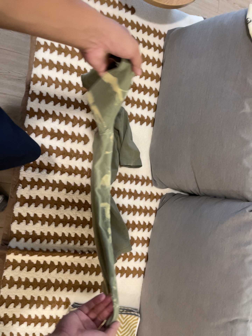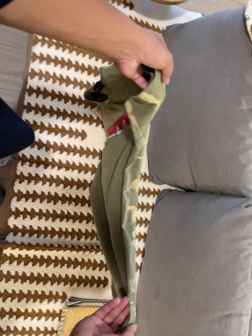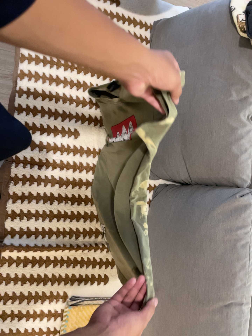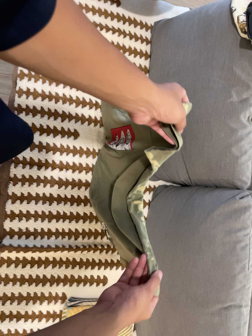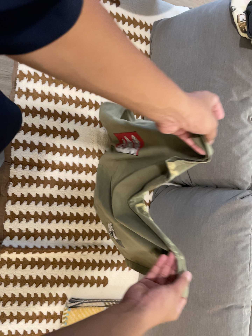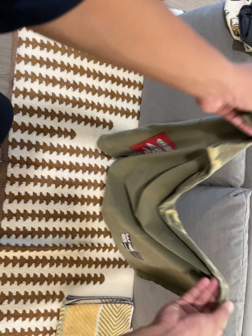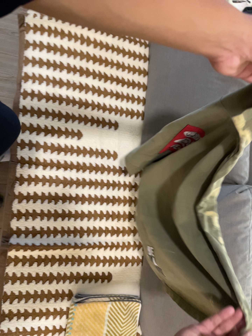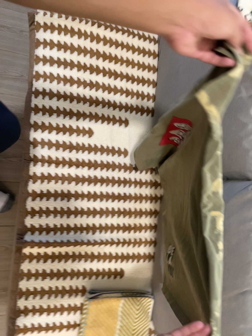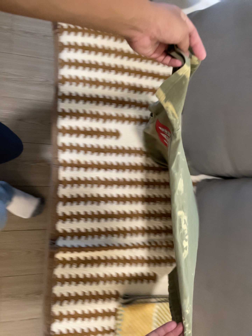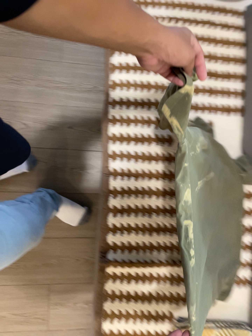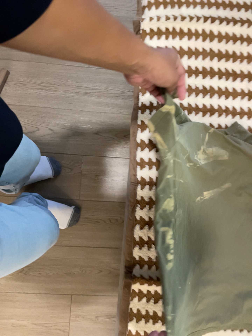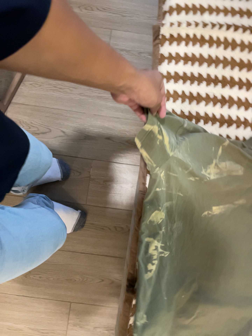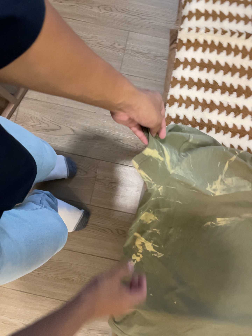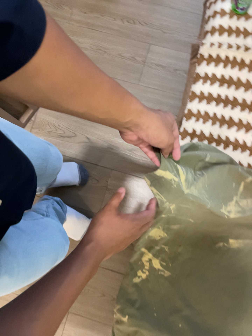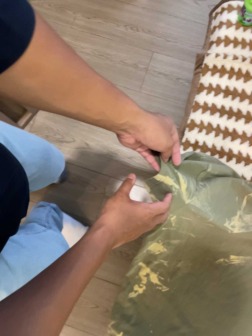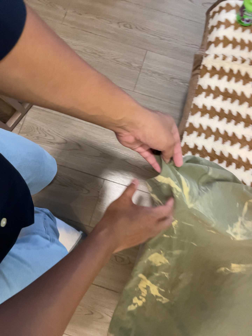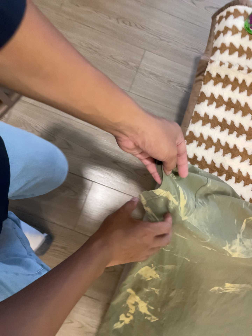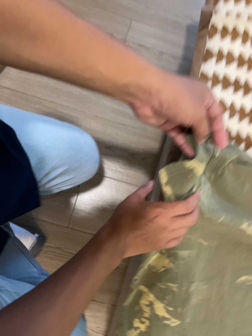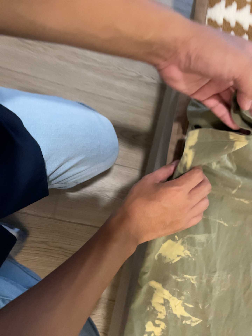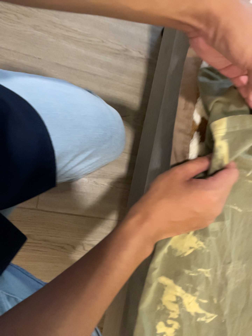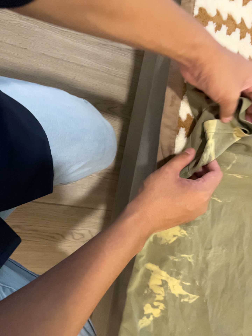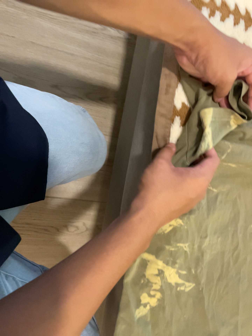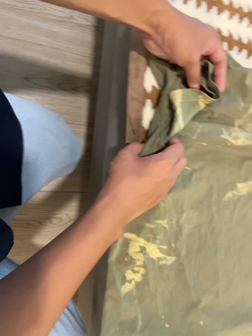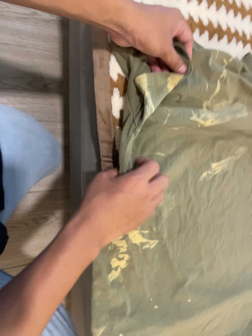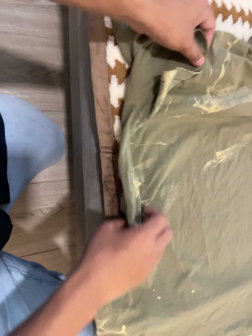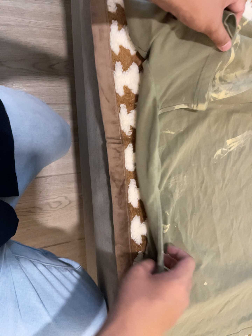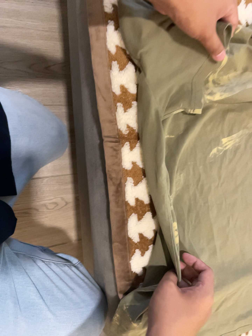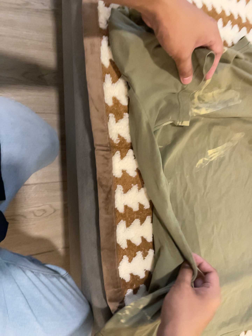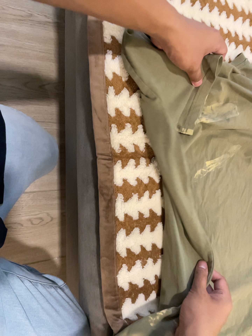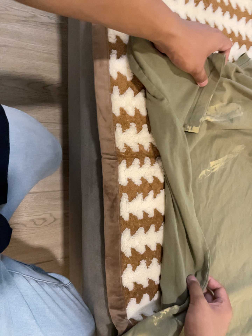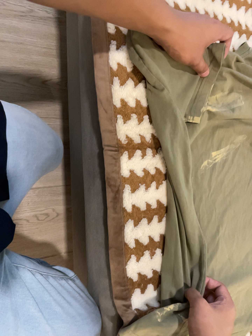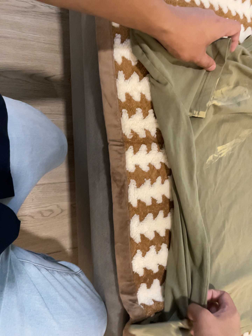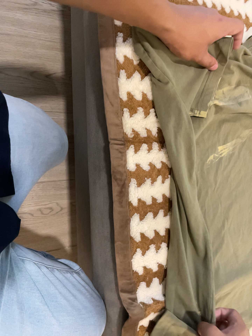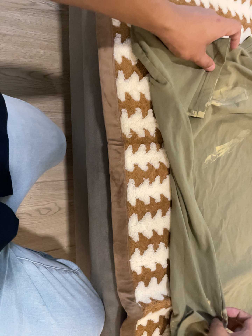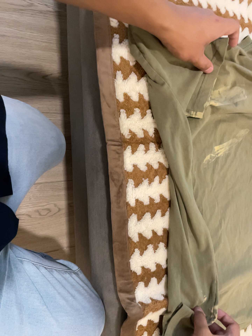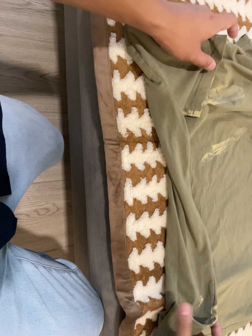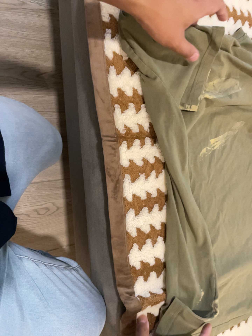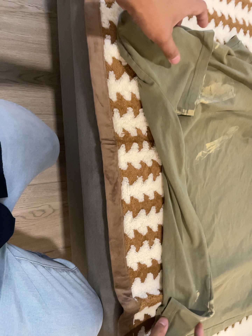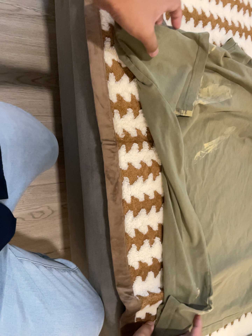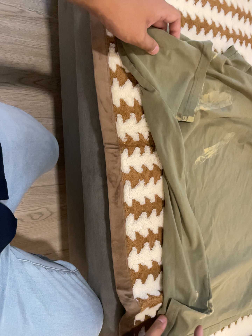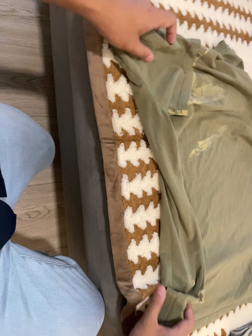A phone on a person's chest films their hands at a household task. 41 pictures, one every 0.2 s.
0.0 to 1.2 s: The camera shifts only a little, or ends up much as it began.
1.2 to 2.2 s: The camera pans to its left by about 25 degrees. It travels forward and to its left, about 20 cm, so what stands in front looms larger.
2.2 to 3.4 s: The camera travels forward, about 26 cm, so what stands in front looms larger. It rolls about its line of sight by about 10 degrees, and the scene rotates clockwise.
3.4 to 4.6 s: The camera swings to its right by about 20 degrees, and the scene slides to the left. It travels forward, about 14 cm, so what stands in front looms larger. Its aim tips toward the bottom of its view by about 15 degrees, and the scene shifts upward. It rolls about its line of sight by about 15 degrees, and the scene rotates counterclockwise.
4.6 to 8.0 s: The camera shifts only a little, or ends up much as it began.
The film runs forward here.
